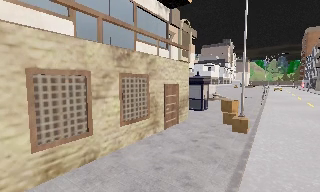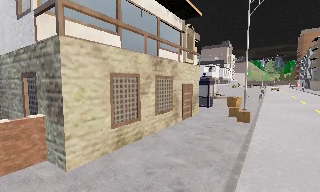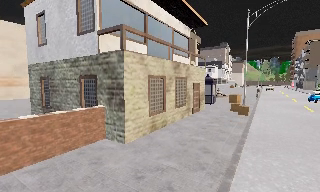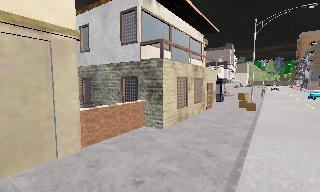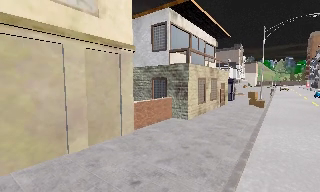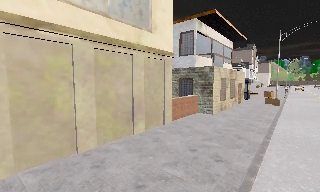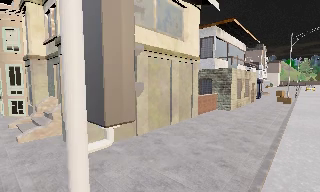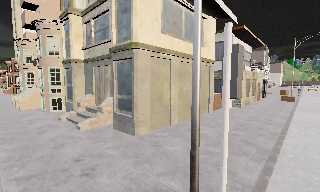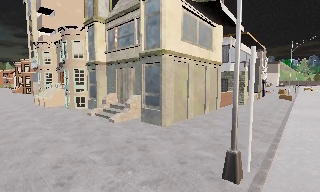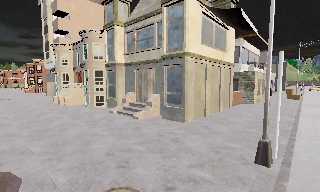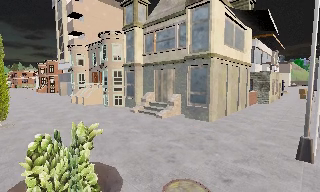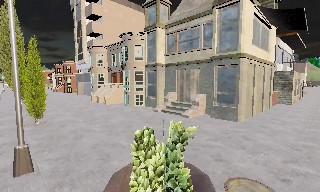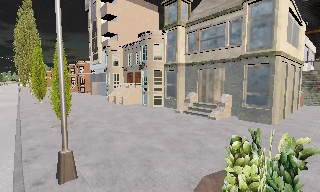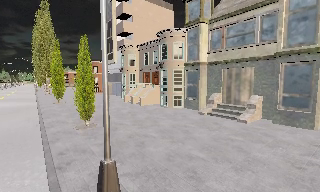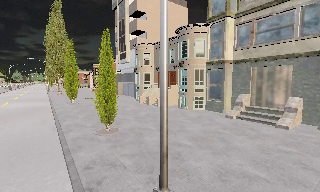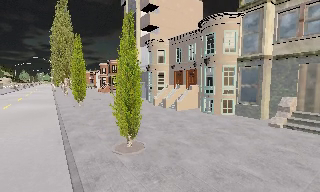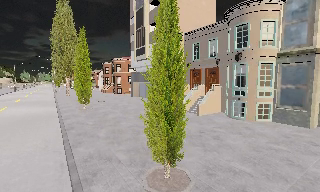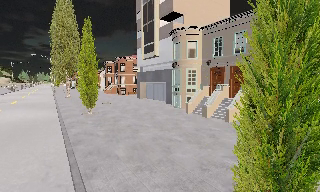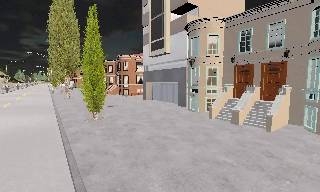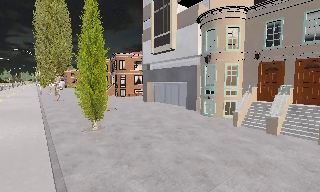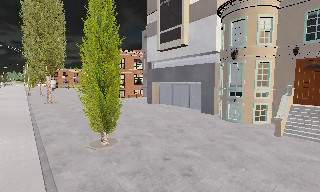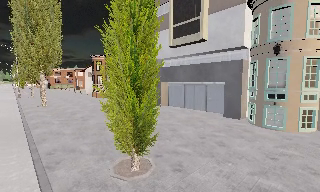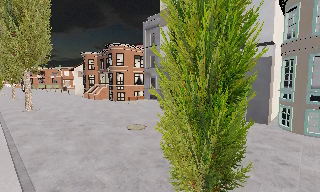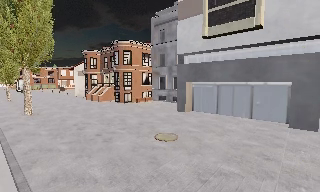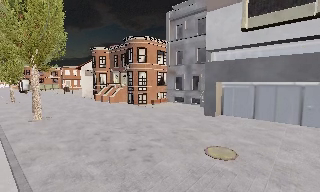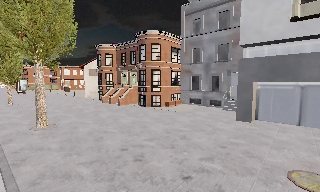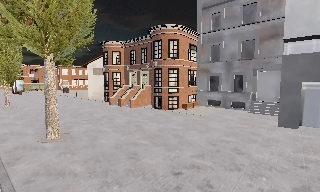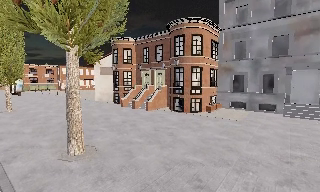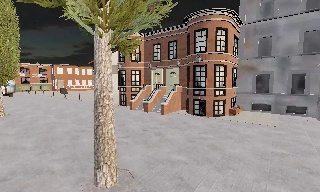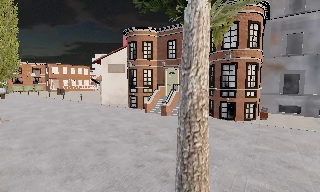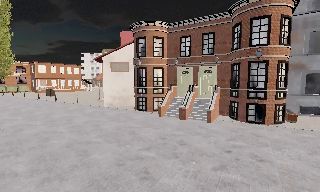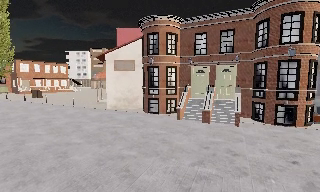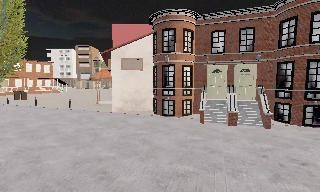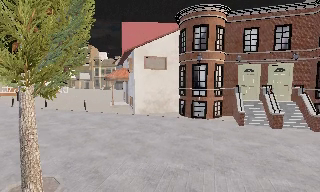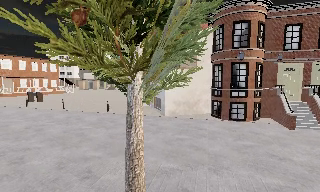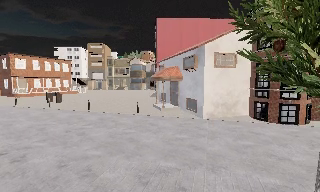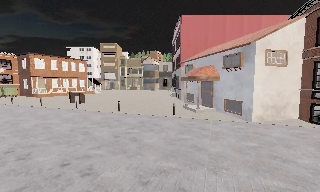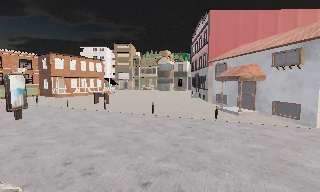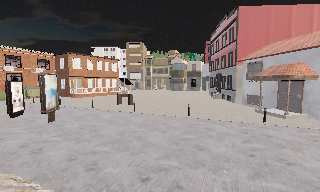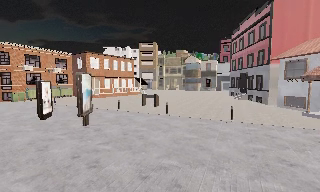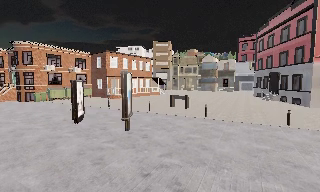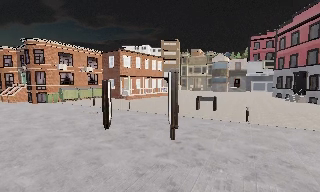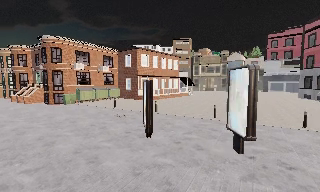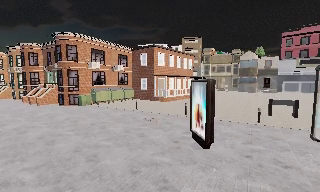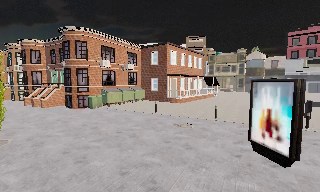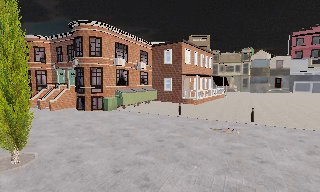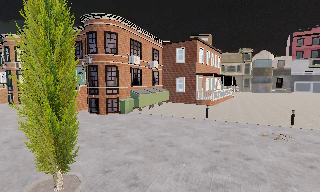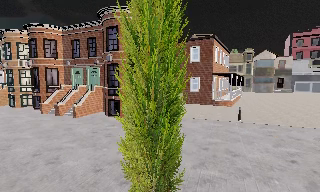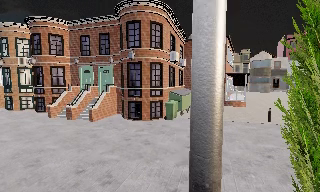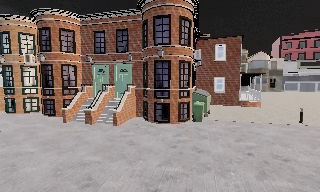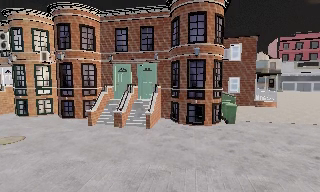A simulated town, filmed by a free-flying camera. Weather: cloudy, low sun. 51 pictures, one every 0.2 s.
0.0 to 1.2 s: The camera travels backward and to its left, about 14 m, so what stands in front gets smaller.
1.2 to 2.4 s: The camera travels to its left and backward, about 9 m, so close, fixed things drift to the right. It loses speed.
2.4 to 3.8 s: The camera travels forward and to its left, about 14 m, so what stands in front looms larger. It gains speed.
3.8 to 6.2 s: The camera pans to its right, which is clockwise from overhead, by about 25 degrees. It travels to its left and forward, about 25 m, so close, fixed things drift to the right.
6.2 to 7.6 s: The camera travels to its left, about 17 m, so close, fixed things drift to the right.
7.6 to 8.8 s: The camera travels to its left and forward, about 14 m, so close, fixed things drift to the right.
8.8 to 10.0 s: The camera pans to its right, which is clockwise from overhead, by about 15 degrees. It travels to its left, about 14 m, so close, fixed things drift to the right.
The film runs forward here.
